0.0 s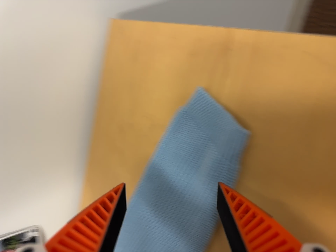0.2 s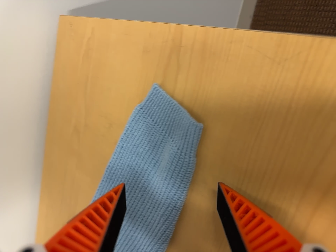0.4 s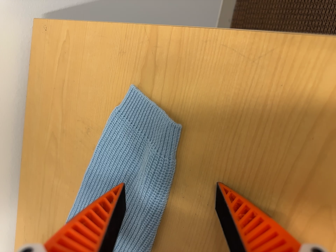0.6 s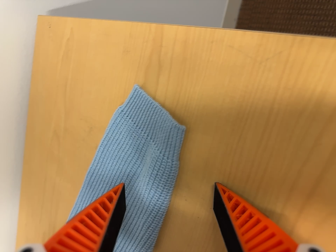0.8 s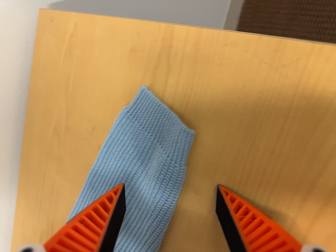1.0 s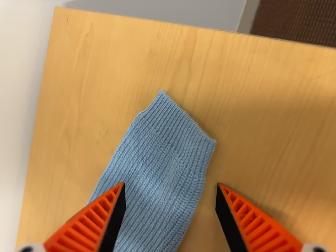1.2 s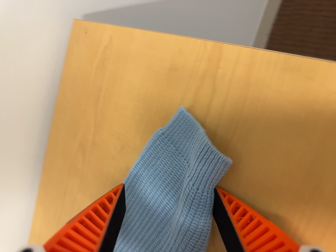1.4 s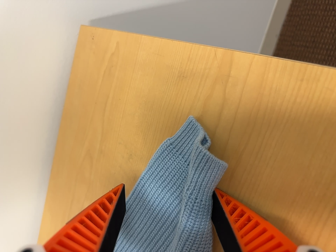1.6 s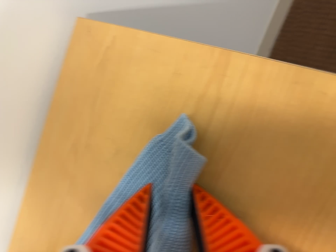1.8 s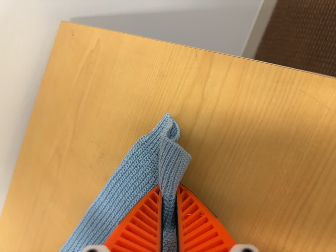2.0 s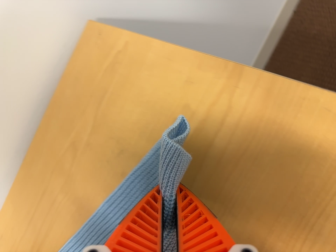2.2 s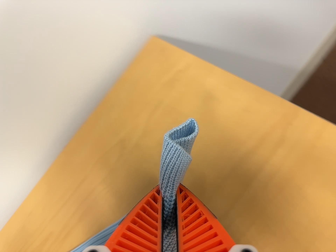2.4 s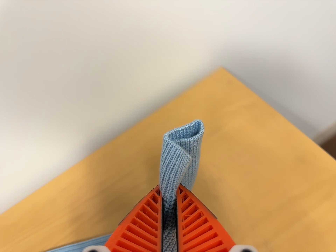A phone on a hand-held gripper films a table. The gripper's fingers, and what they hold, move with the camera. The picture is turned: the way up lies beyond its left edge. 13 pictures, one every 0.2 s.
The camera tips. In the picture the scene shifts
downward.
0.0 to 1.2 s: The camera shifts only a little, or ends up much as it began.
1.2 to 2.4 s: The camera travels to its left and backward, about 22 cm, so close, fixed things drift to the right. Its aim tips toward the top of its view by about 15 degrees, and the scene shifts downward. It rolls about its line of sight by about 40 degrees, and the scene rotates clockwise.
The film runs forward here.
